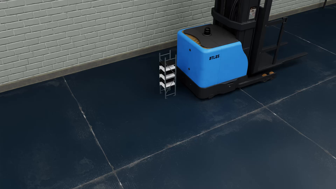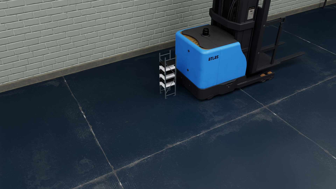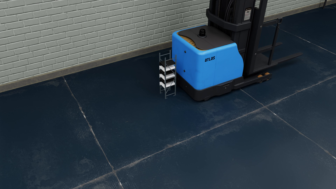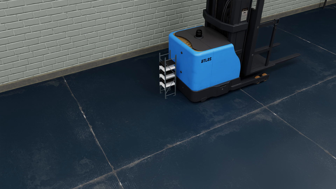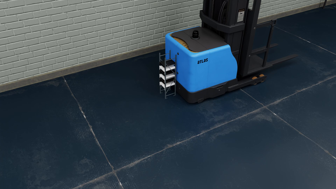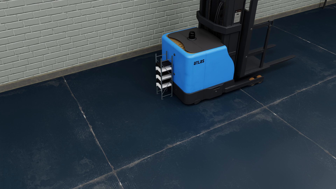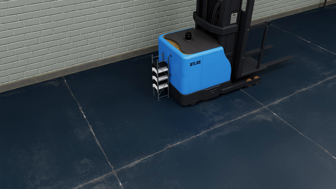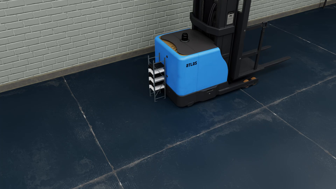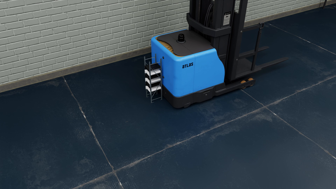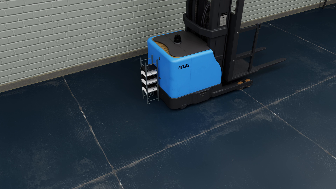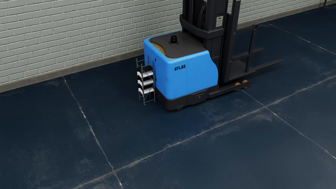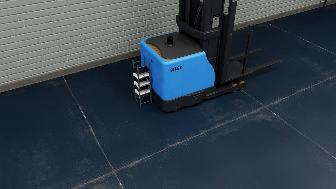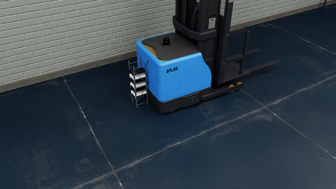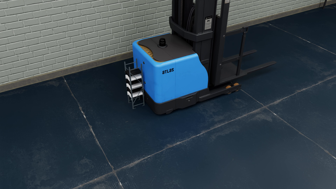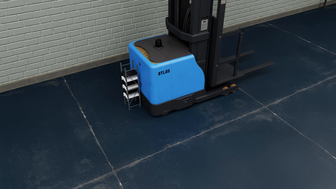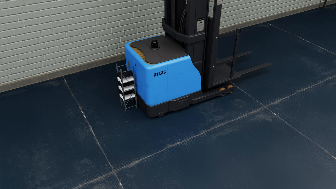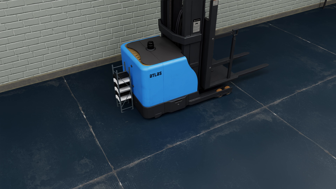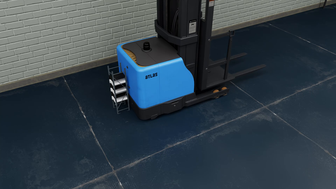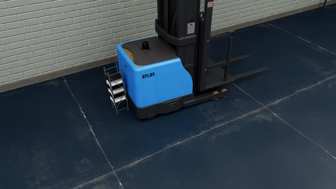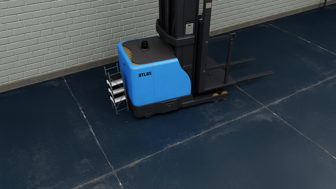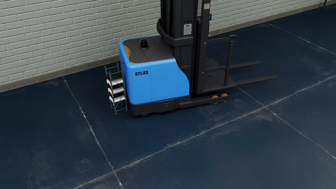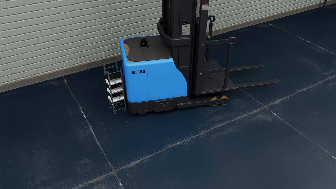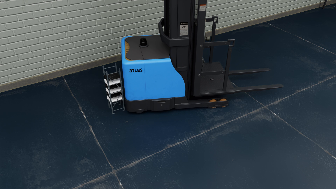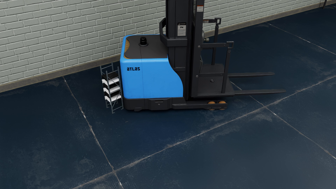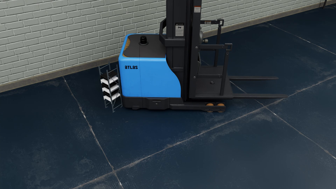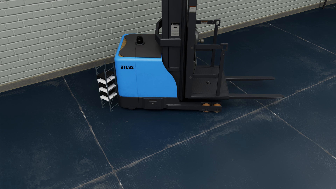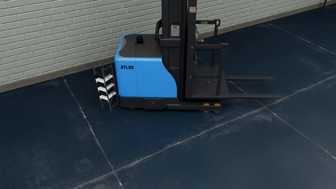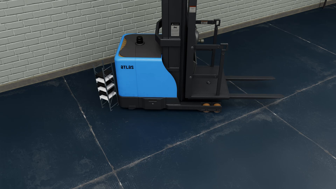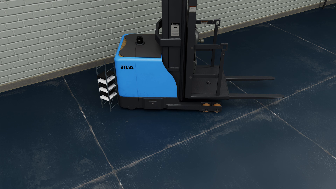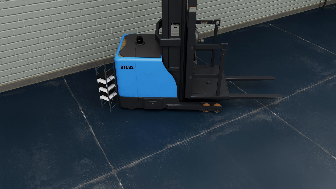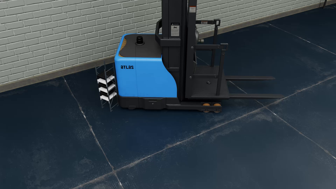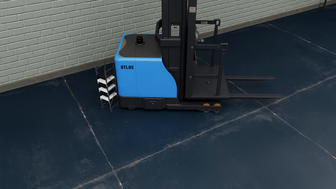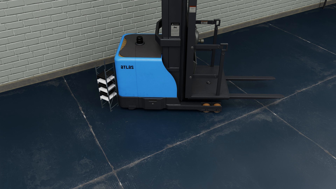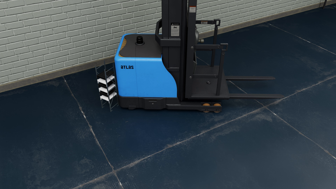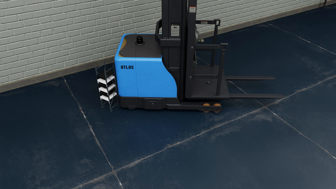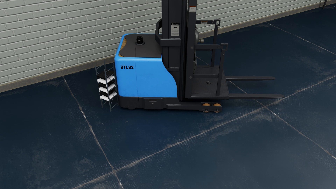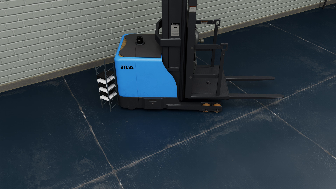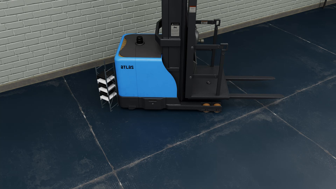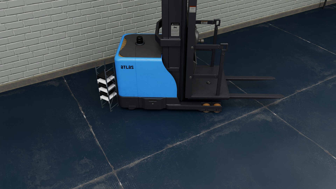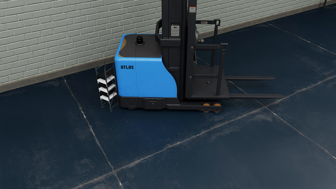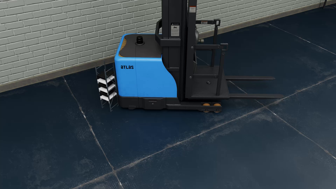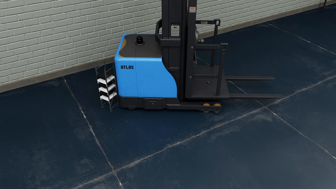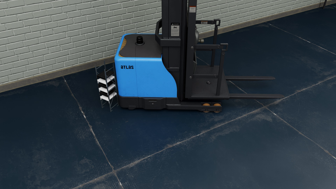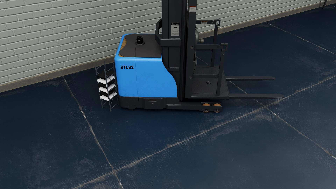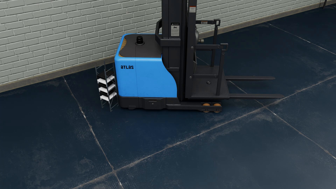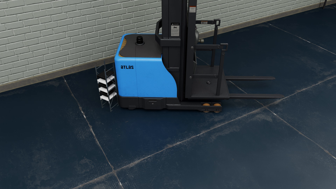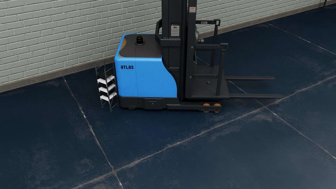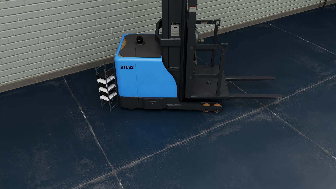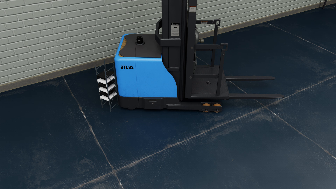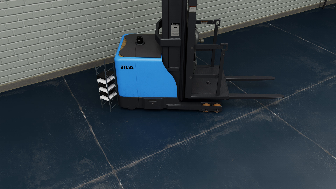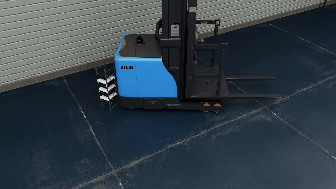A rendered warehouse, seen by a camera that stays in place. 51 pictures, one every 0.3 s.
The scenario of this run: A forklift runs into an object in its way.
